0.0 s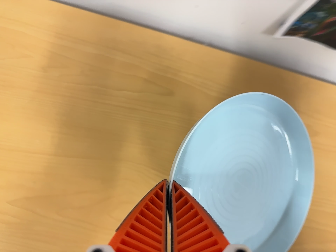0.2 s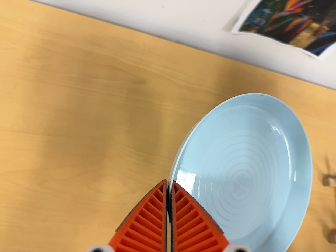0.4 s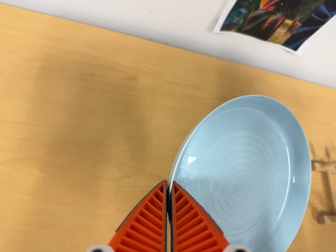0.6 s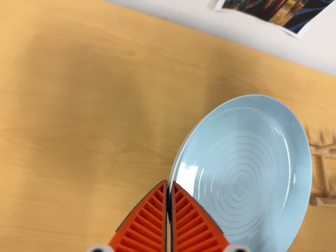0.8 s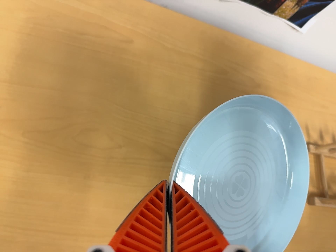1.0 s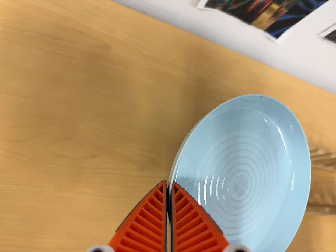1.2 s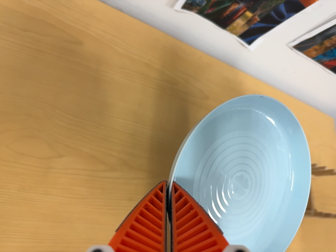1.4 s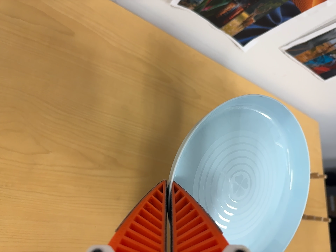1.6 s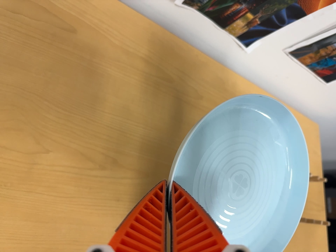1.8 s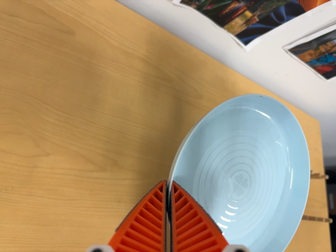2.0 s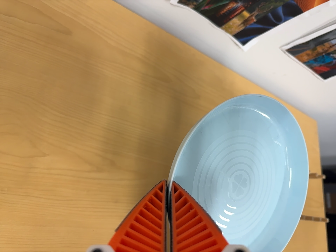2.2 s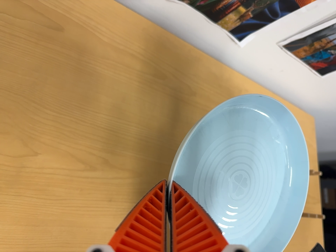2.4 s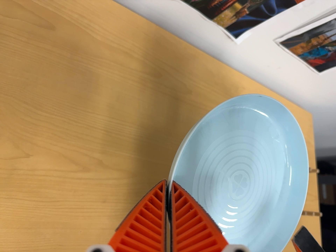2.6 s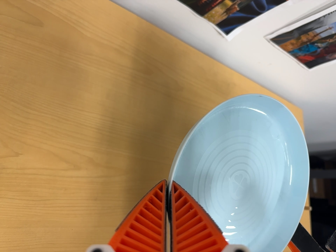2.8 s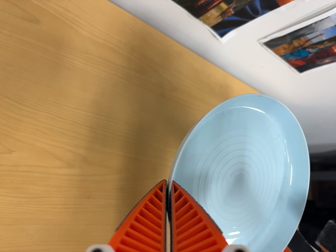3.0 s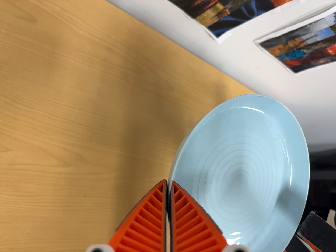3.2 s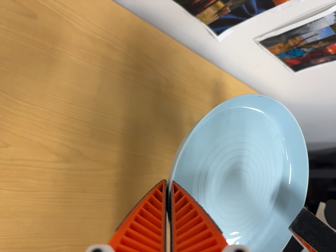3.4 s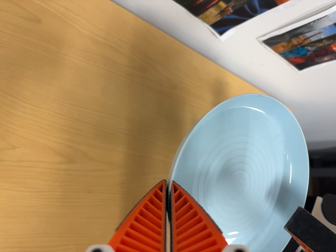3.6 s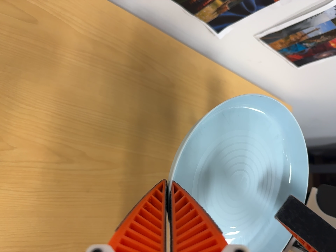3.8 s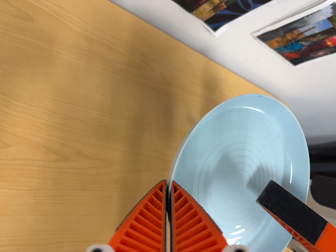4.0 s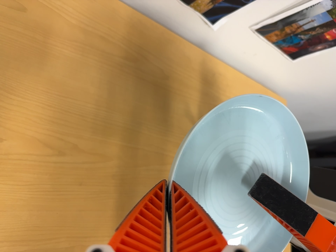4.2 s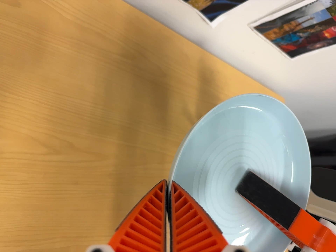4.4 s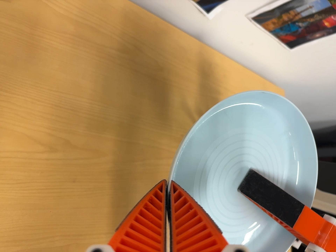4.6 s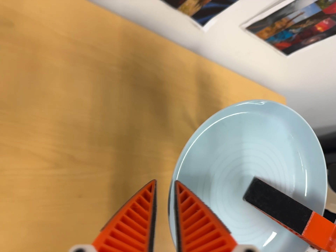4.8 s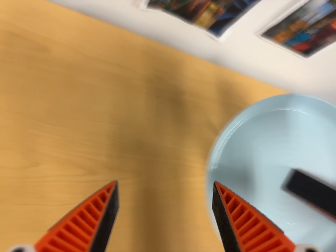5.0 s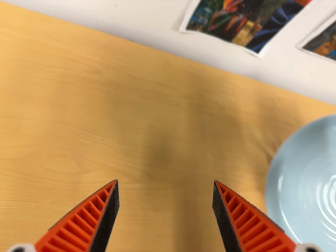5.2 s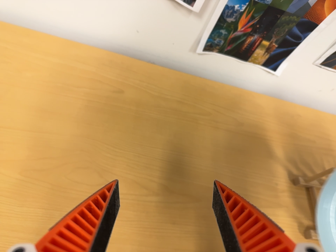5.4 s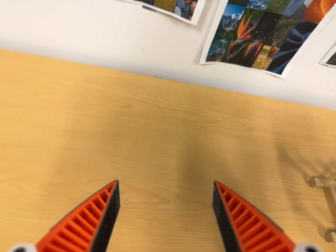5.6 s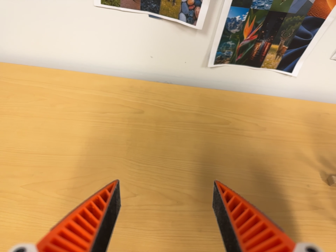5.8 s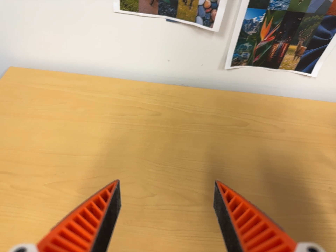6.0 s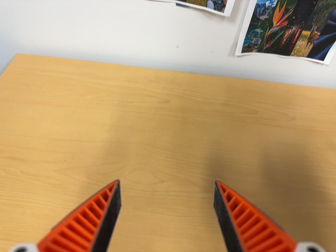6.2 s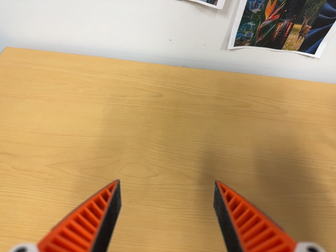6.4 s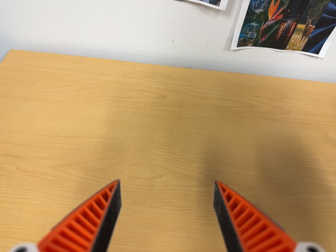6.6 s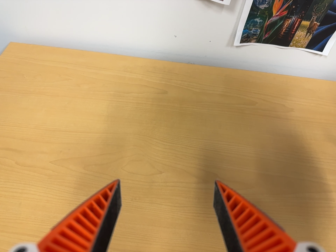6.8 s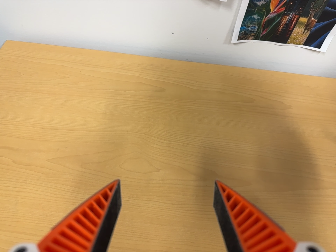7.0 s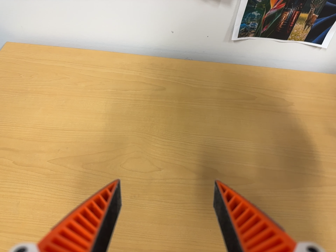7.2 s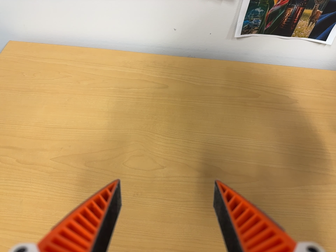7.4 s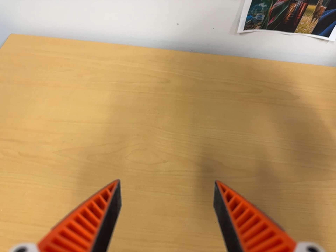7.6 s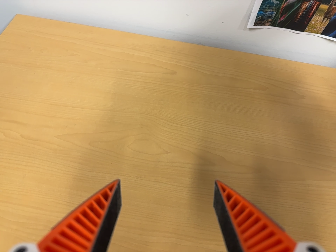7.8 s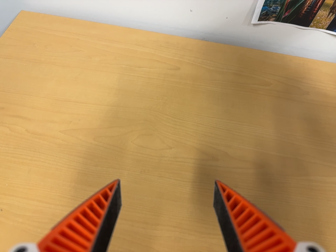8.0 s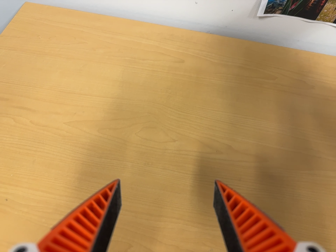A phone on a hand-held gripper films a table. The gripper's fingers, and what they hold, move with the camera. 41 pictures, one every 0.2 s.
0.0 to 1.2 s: The scene slides to the left, as the camera pans about 20 degrees to its right. It travels toward the bottom of its view and backward, about 10 cm, so close, fixed things drift upward.
1.2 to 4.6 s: The camera shifts only a little, or ends up much as it began.
4.6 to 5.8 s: The camera pans to its left by about 35 degrees. It travels toward the bottom of its view, backward and to its right, about 14 cm. Its aim tips toward the top of its view by about 25 degrees. It rolls about its line of sight by about 10 degrees, and the scene rotates counterclockwise.
5.8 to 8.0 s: The camera travels toward the bottom of its view, about 5 cm, so close, fixed things drift upward.
The film runs forward here.
